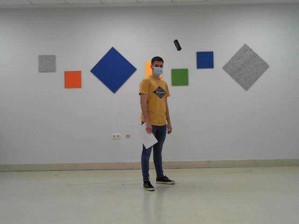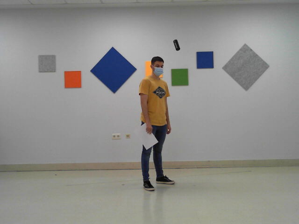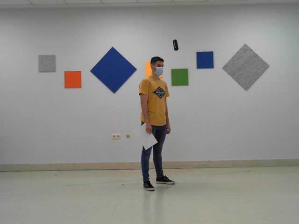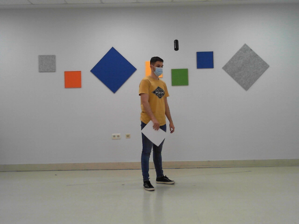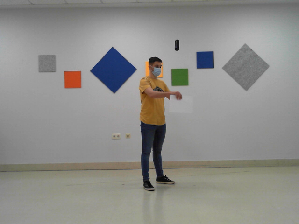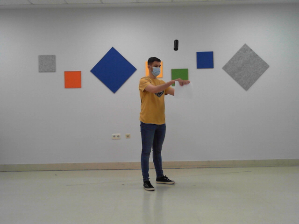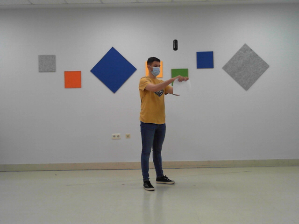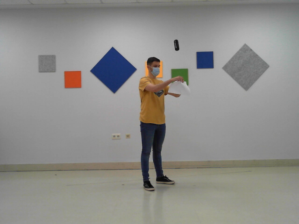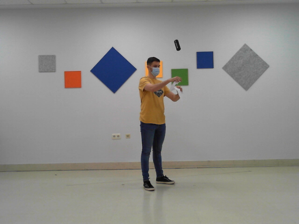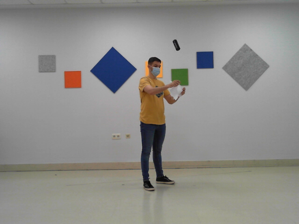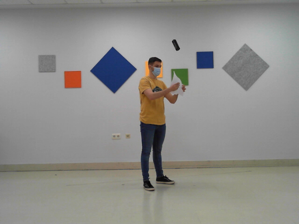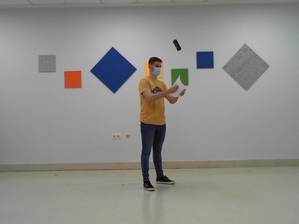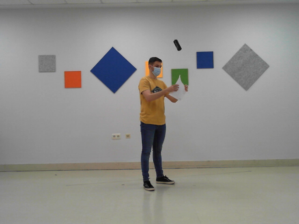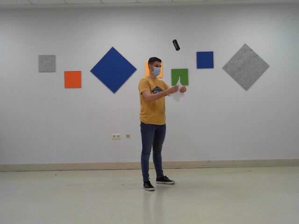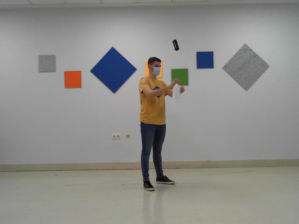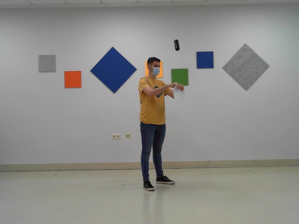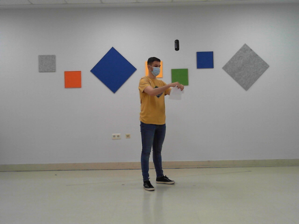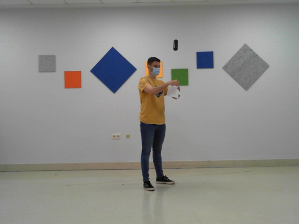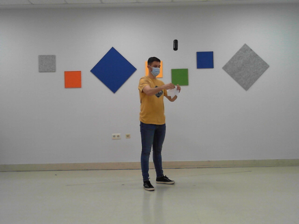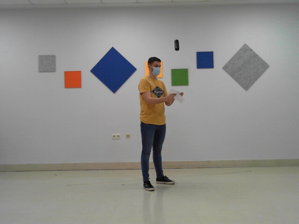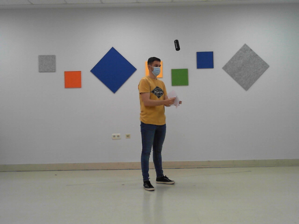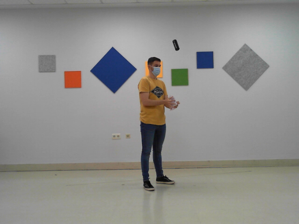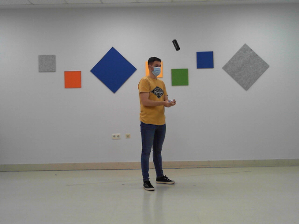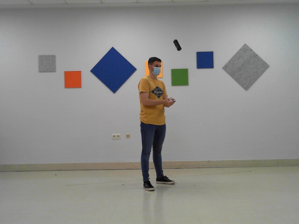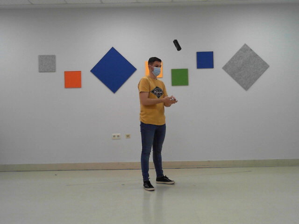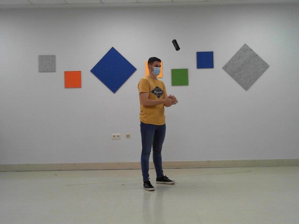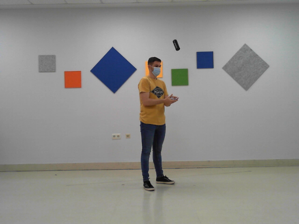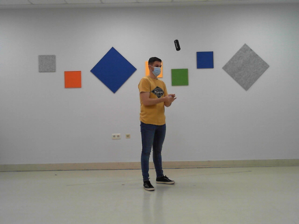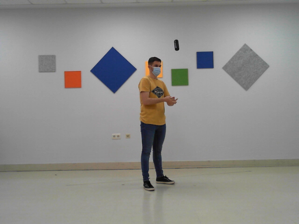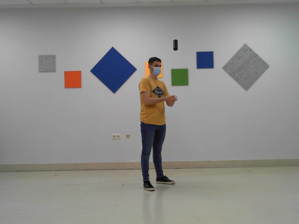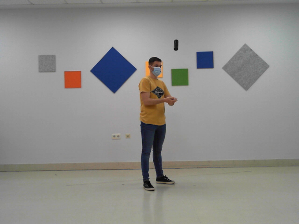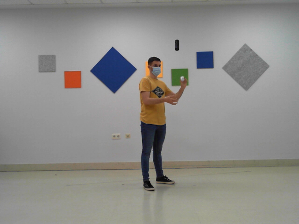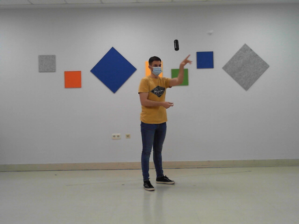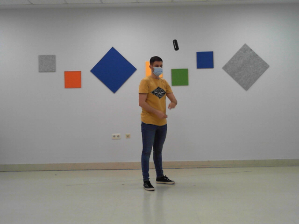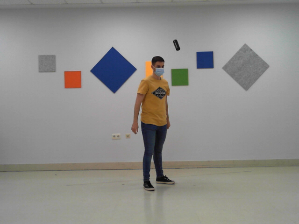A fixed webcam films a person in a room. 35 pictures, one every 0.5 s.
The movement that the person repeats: Tear a paper in 4 pieces, make a ball and throw it.
